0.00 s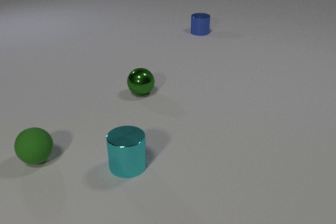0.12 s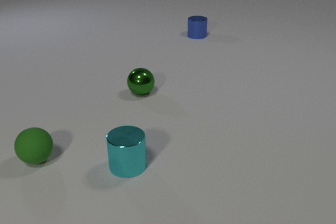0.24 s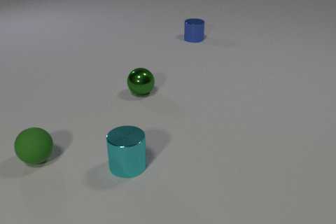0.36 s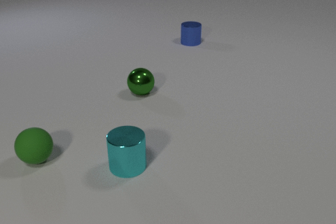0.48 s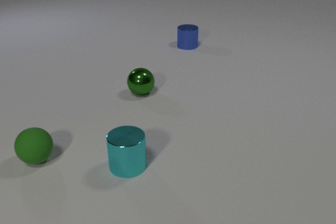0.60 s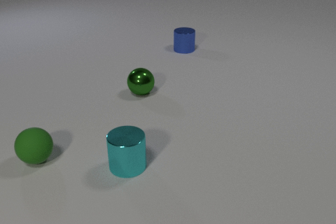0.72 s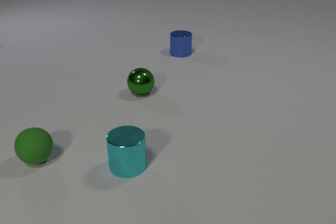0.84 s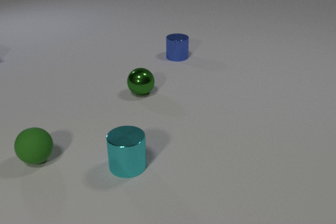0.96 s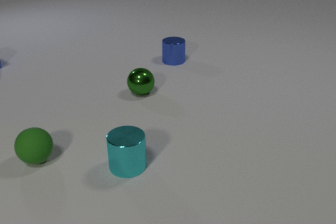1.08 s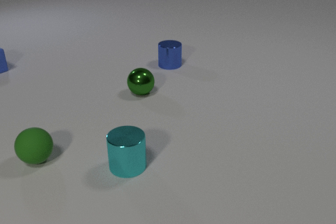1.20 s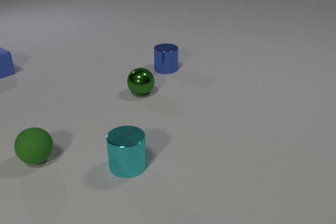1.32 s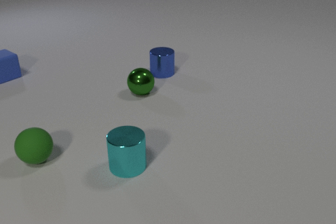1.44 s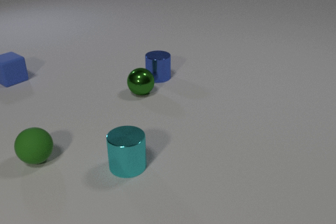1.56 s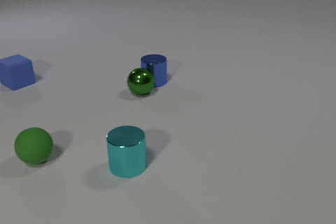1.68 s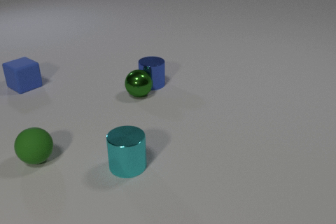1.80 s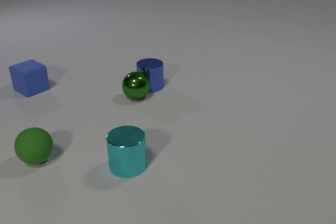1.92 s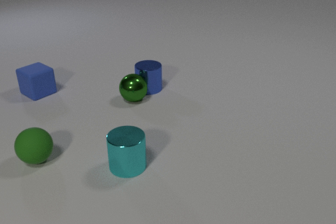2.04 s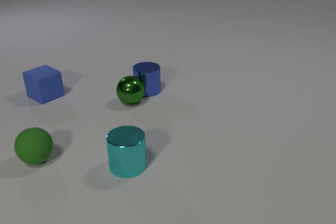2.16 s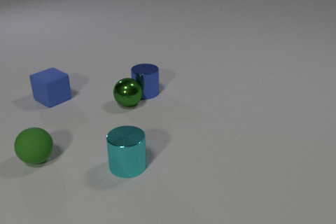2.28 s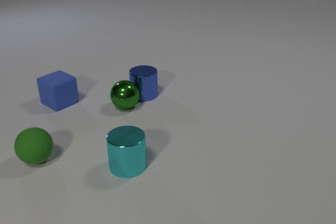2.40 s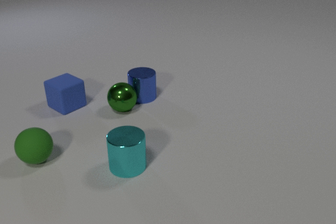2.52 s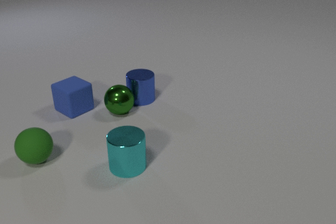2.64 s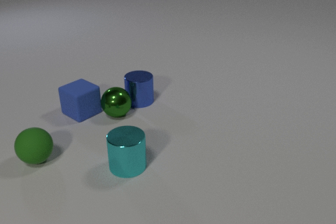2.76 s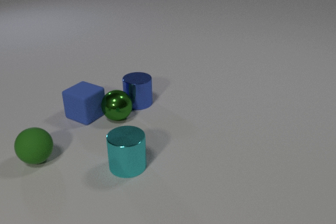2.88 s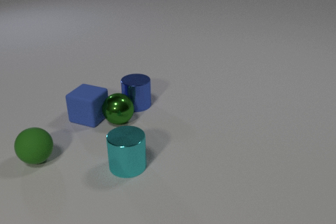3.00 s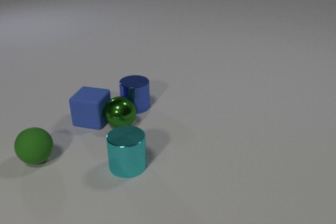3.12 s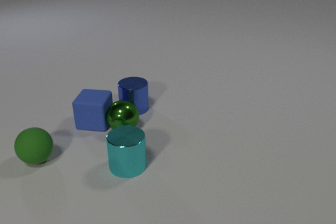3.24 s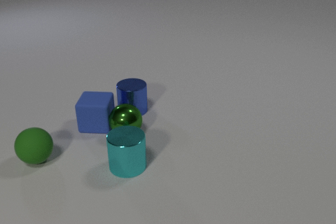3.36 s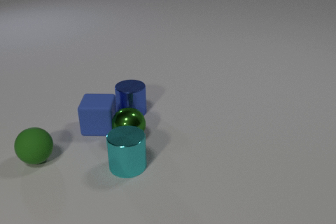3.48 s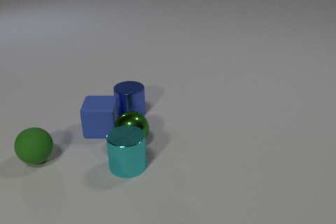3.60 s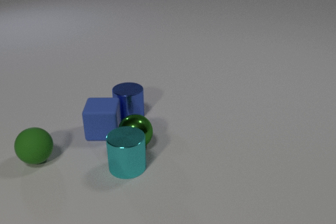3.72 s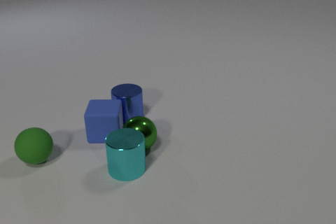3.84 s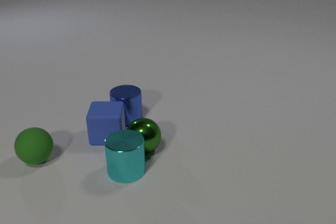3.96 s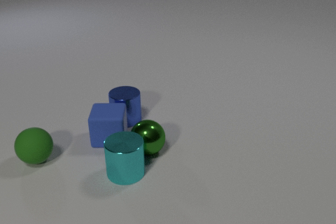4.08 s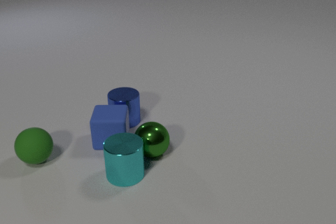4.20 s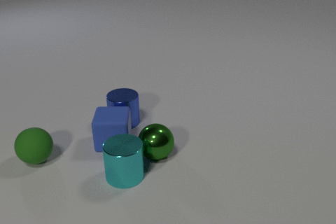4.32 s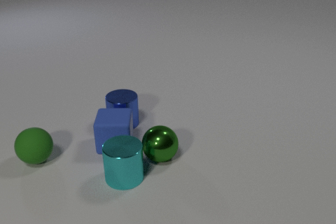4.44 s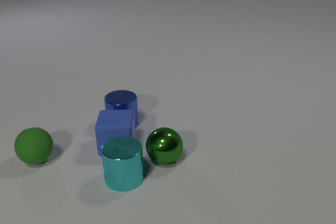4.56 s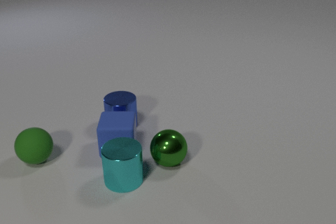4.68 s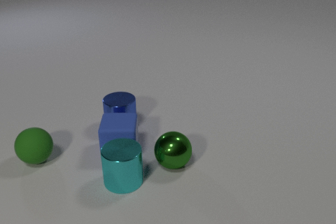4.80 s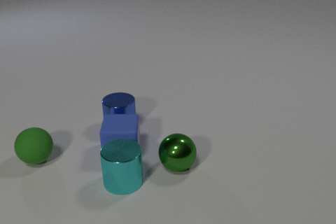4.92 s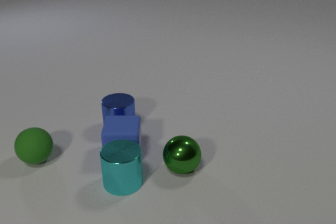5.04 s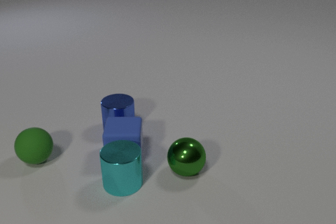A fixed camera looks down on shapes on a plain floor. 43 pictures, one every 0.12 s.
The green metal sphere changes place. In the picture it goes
toward the camera.
The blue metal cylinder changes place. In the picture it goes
toward the camera.
0.00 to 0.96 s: The blue metal cylinder slides toward the camera.
0.96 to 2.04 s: The blue metal cylinder slides toward the camera. The green metal sphere rolls toward the camera and to the left. The blue rubber cube slides toward the camera and to the right. The blue metal cylinder and the green metal sphere collide.
2.04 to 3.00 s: The blue metal cylinder slides toward the camera. The green metal sphere rolls toward the camera. The blue rubber cube slides toward the camera and to the right, spins counterclockwise seen from above by about 30 degrees, its near face sliding to the right. The green metal sphere and the blue rubber cube collide.
3.00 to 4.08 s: The blue metal cylinder slides toward the camera. The green metal sphere rolls toward the camera and to the right. The blue rubber cube slides toward the camera and to the right. The cyan metal cylinder slides toward the camera. The green metal sphere and the cyan metal cylinder collide.
4.08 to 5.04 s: The blue metal cylinder slides toward the camera. The green metal sphere rolls to the right and toward the camera. The blue rubber cube slides toward the camera and to the right. The cyan metal cylinder slides toward the camera.
How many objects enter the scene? 1.
Are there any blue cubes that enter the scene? yes.
What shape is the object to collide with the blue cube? sphere.
